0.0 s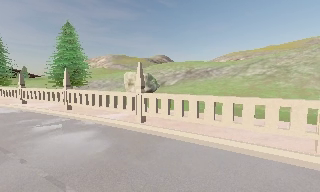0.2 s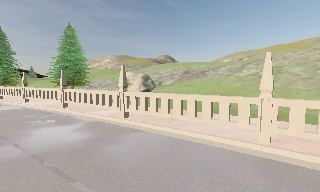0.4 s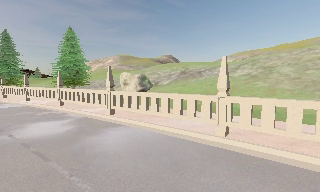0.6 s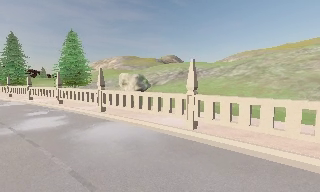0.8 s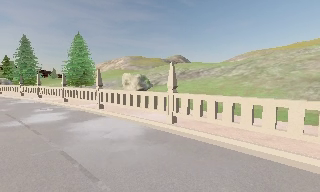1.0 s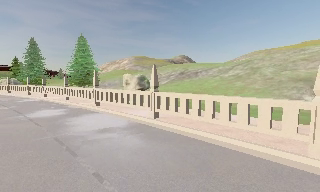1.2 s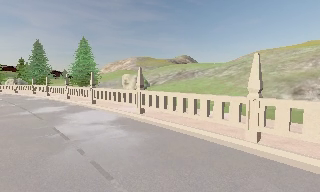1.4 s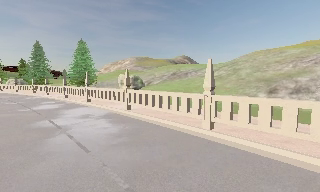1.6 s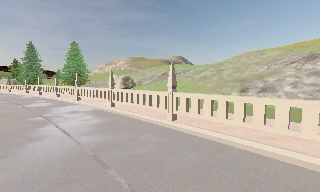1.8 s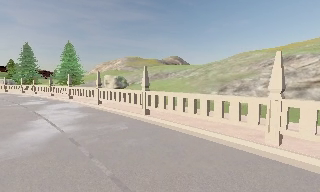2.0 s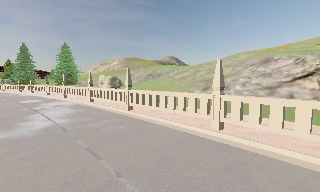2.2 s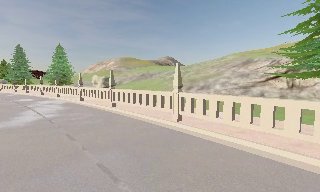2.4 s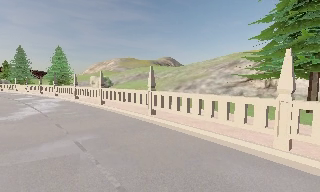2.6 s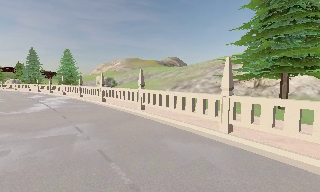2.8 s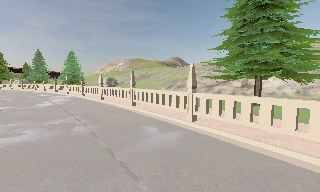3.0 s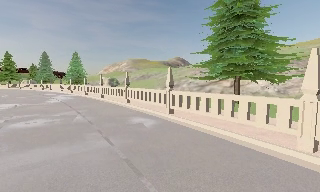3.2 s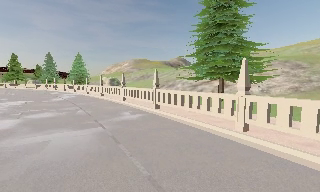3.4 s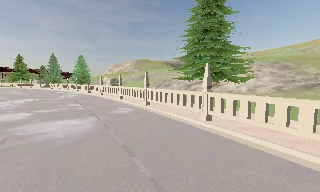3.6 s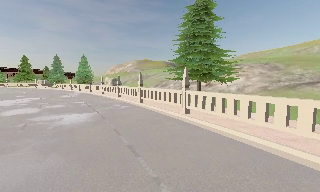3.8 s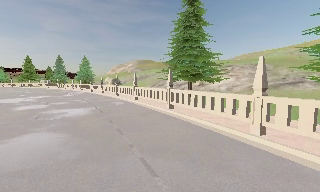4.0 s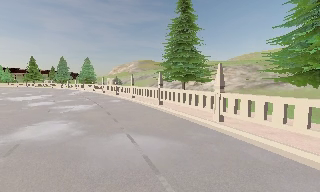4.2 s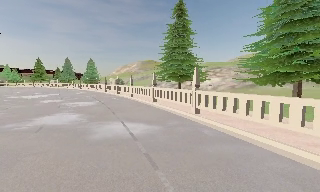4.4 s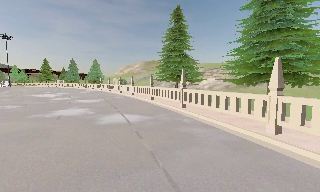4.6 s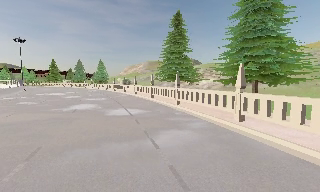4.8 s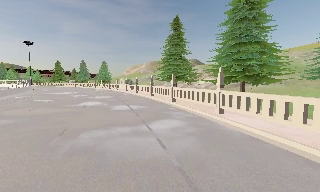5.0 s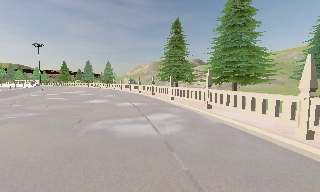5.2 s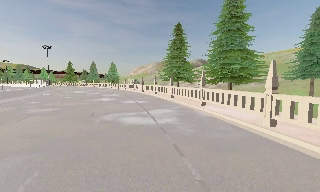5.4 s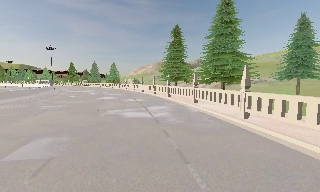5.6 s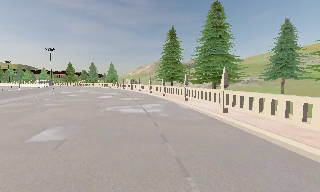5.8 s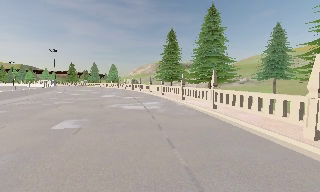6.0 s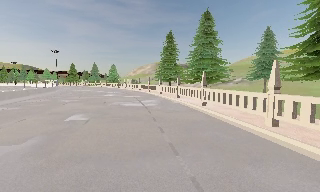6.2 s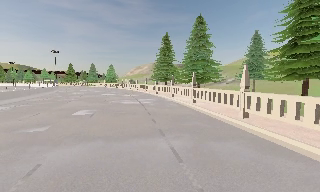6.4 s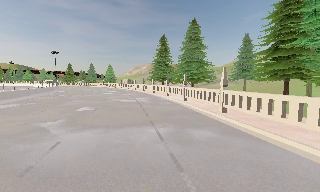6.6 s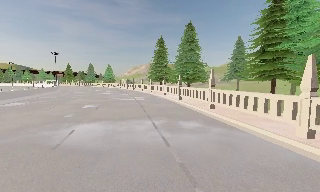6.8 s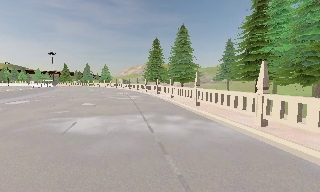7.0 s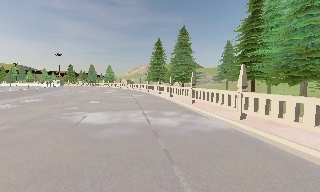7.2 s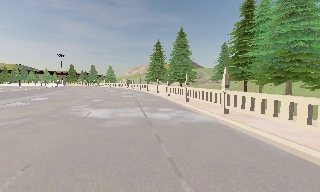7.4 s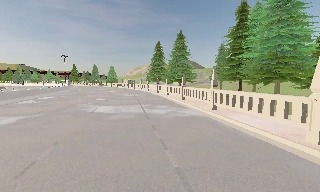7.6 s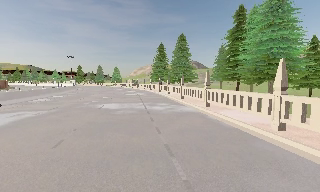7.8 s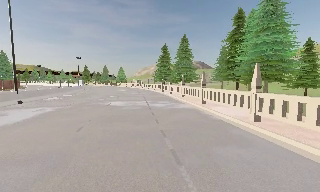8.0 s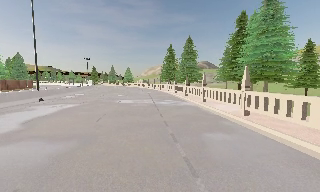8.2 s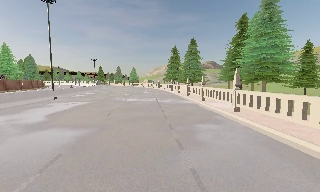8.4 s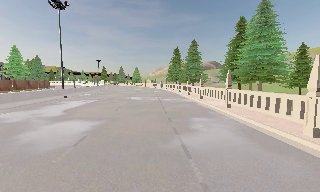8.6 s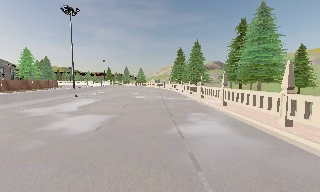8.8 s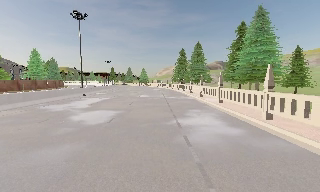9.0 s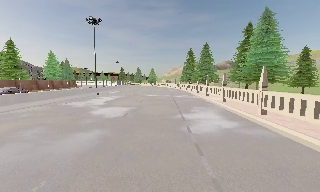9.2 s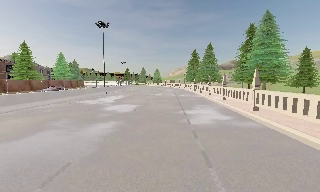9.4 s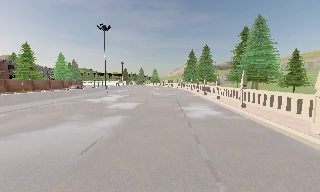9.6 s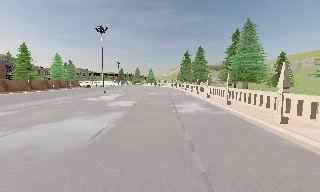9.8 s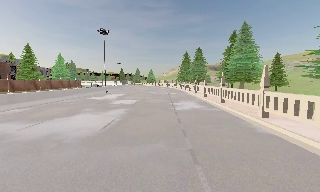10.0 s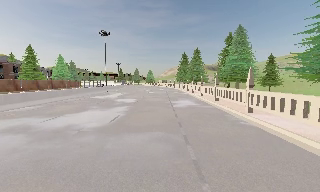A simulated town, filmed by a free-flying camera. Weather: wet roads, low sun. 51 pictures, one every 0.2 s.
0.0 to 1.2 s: The camera pans to its left, which is counterclockwise from overhead, by about 10 degrees. It travels to its right and backward, about 9 m, so close, fixed things drift to the left.
1.2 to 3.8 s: The camera travels backward and to its right, about 25 m, so what stands in front gets smaller.
3.8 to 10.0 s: The camera pans to its left, which is counterclockwise from overhead, by about 20 degrees. It travels backward, about 50 m, so what stands in front gets smaller.
The film runs backward here.
